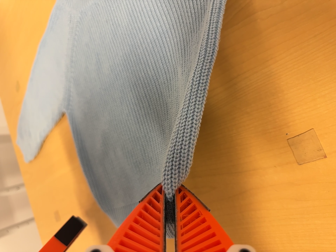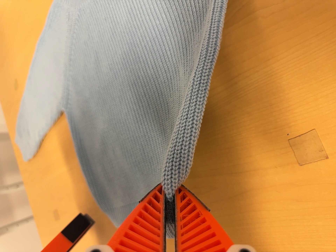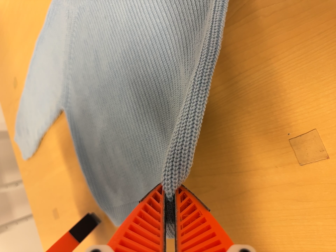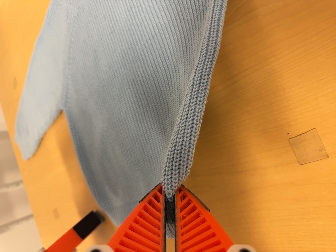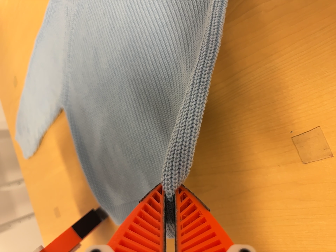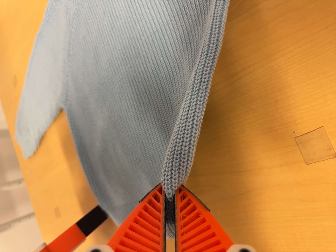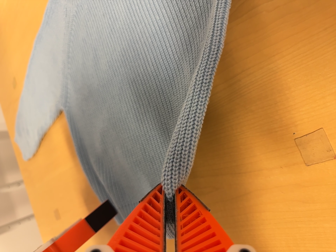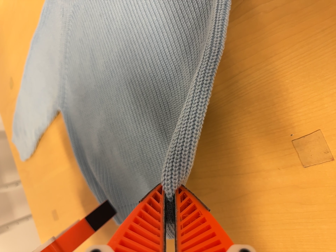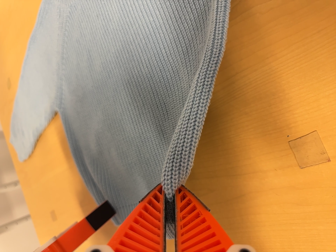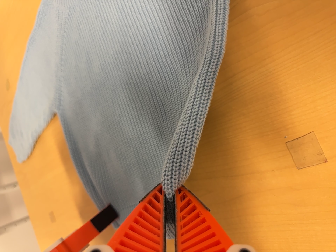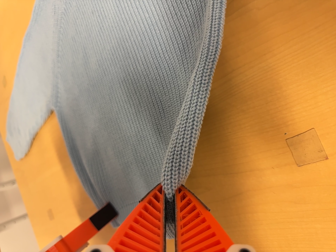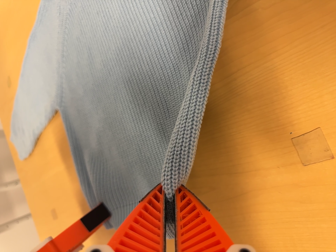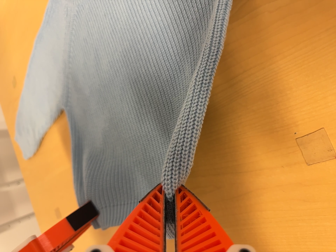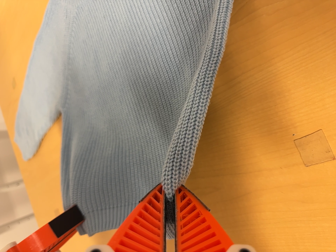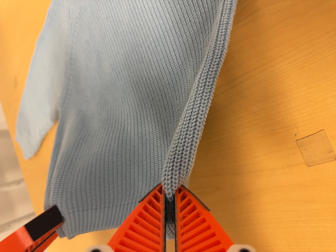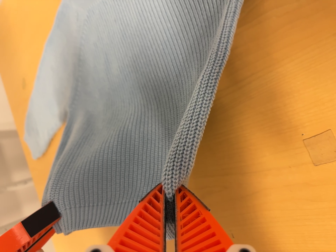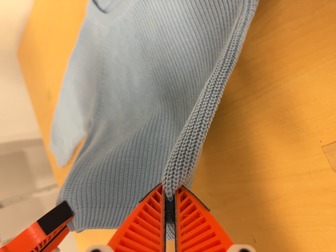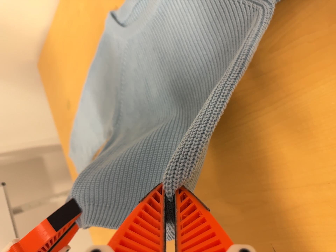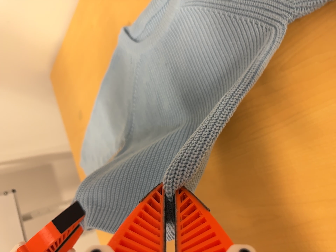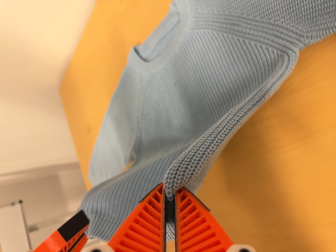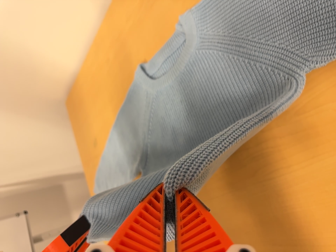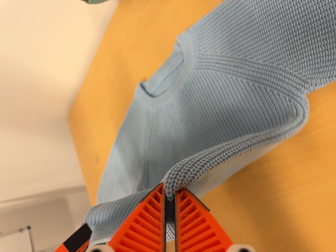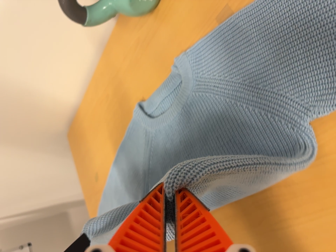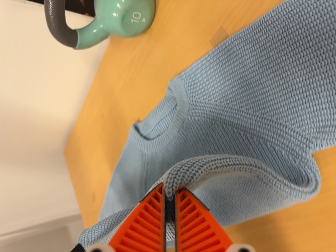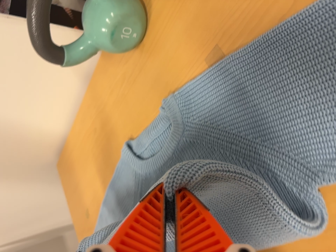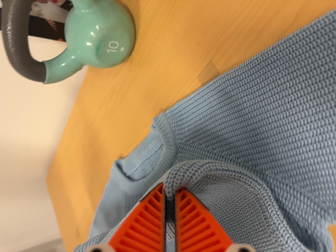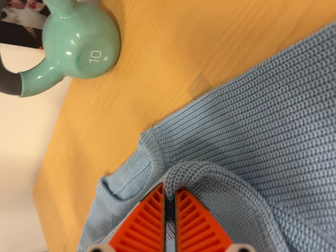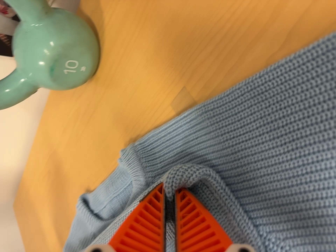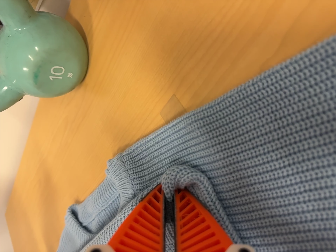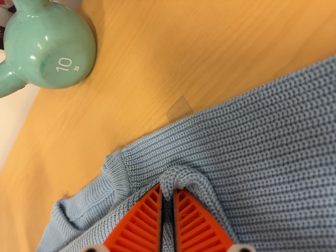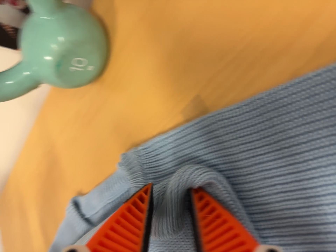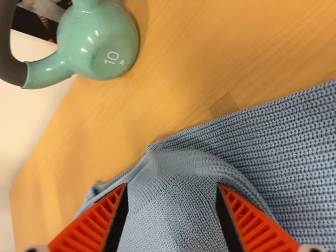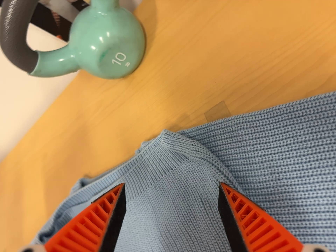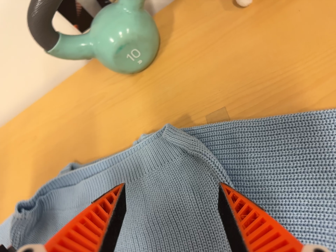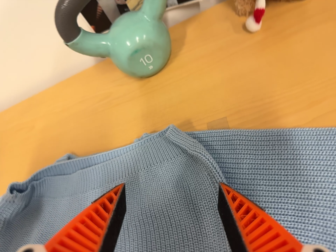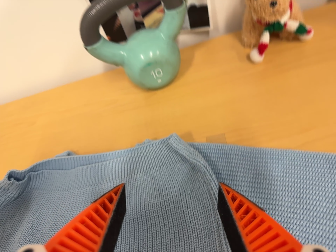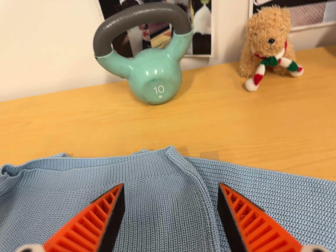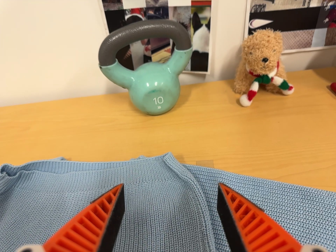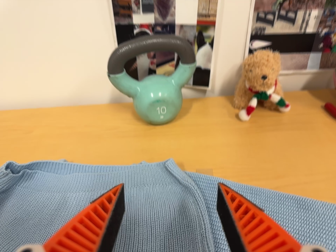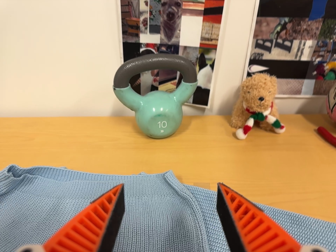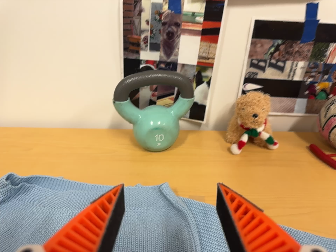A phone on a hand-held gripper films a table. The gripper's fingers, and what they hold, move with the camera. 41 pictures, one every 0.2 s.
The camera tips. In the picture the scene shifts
downward.
0.0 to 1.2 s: The camera shifts only a little, or ends up much as it began.
1.2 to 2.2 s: The camera keeps its place and its aim.
2.2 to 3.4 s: The camera travels backward, about 5 cm, so what stands in front gets smaller.
3.4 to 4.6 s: The camera travels toward the top of its view, about 12 cm, so close, fixed things drift downward. Its aim tips toward the top of its view by about 10 degrees, and the scene shifts downward.
4.6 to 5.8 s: The camera travels forward and toward the top of its view, about 14 cm, so what stands in front looms larger.
5.8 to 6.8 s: The camera travels to its left, backward and toward the bottom of its view, about 14 cm. Its aim tips toward the top of its view by about 10 degrees. It rolls about its line of sight by about 30 degrees, and the scene rotates clockwise.
6.8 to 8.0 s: The camera pans to its right by about 10 degrees. It travels backward, toward the bottom of its view and to its left, about 14 cm, so what stands in front gets smaller. Its aim tips toward the top of its view by about 25 degrees, and the scene shifts downward. It rolls about its line of sight by about 25 degrees, and the scene rotates clockwise.
The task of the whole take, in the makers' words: fold up.
The film runs forward here.
